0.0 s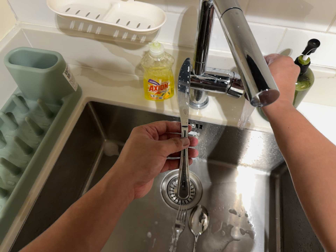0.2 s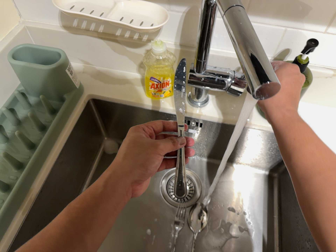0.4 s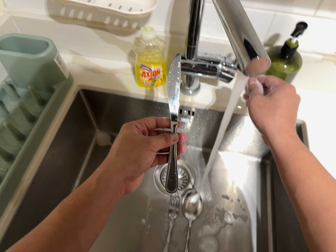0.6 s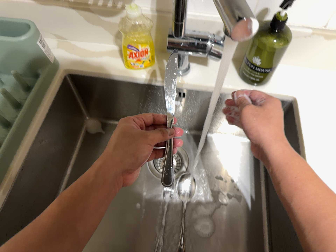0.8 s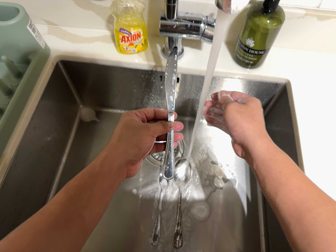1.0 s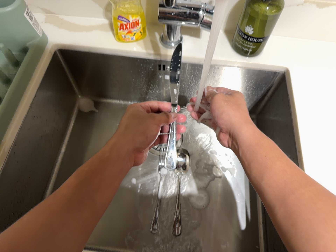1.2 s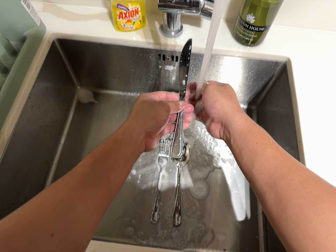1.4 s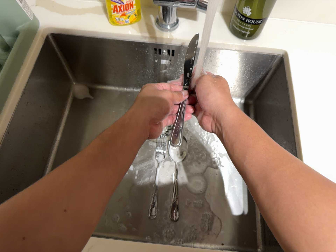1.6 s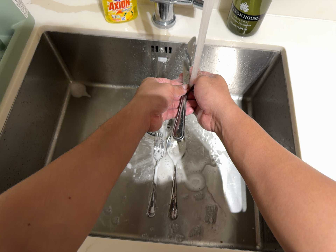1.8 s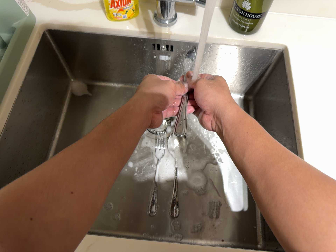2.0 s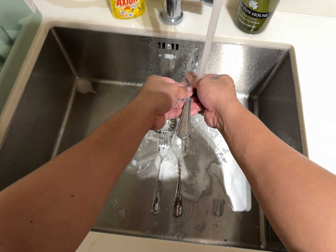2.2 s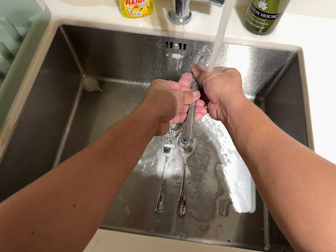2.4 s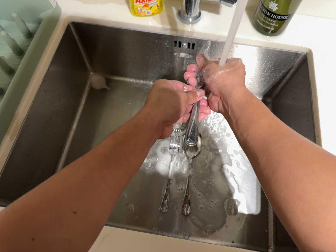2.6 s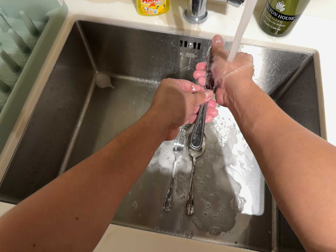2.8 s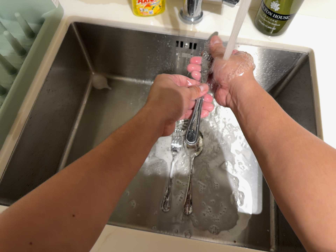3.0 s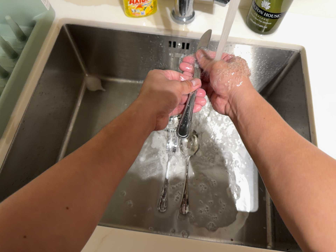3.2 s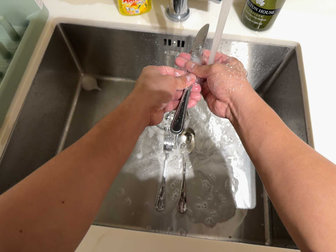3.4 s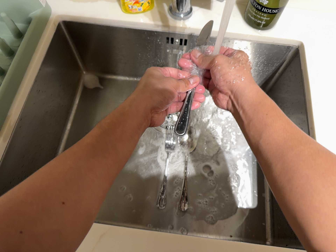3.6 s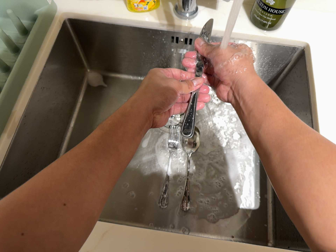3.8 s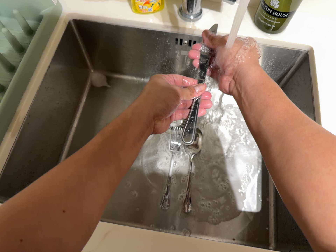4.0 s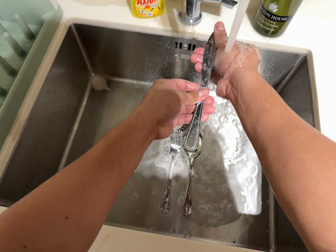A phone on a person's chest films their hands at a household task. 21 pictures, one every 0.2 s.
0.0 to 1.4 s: The camera travels toward the bottom of its view, about 9 cm, so close, fixed things drift upward. Its aim tips toward the bottom of its view by about 10 degrees, and the scene shifts upward.
1.4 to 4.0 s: The camera shifts only a little, or ends up much as it began.
The film runs forward here.
